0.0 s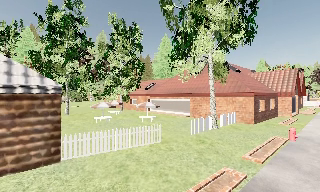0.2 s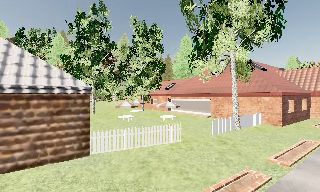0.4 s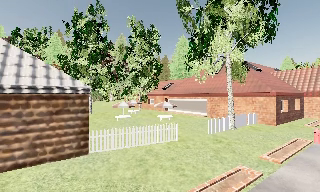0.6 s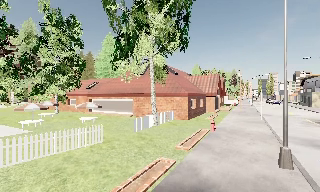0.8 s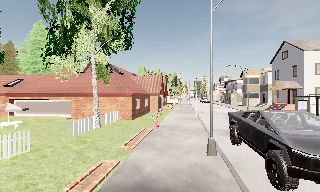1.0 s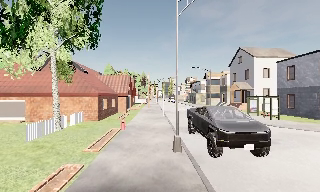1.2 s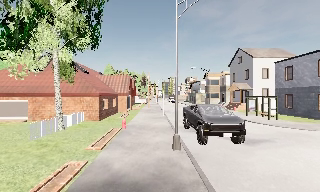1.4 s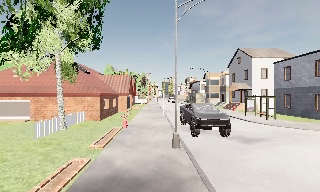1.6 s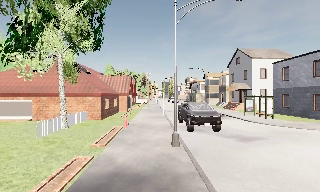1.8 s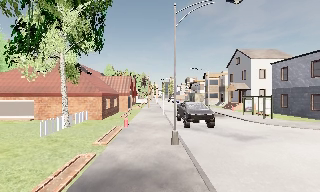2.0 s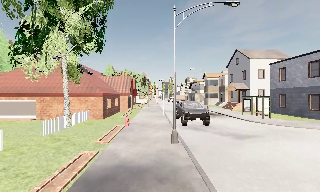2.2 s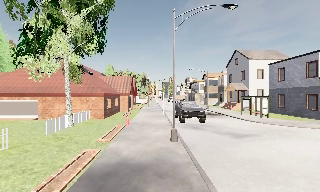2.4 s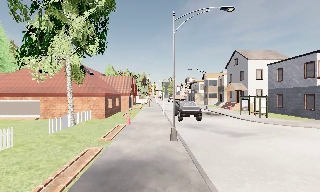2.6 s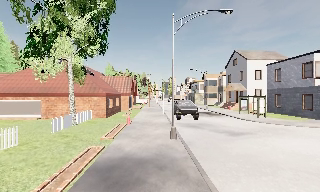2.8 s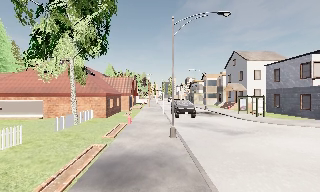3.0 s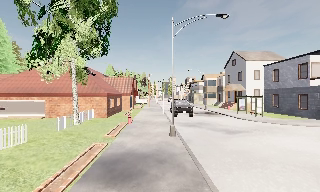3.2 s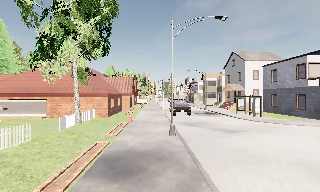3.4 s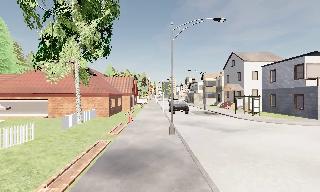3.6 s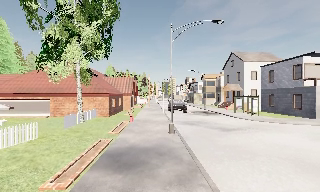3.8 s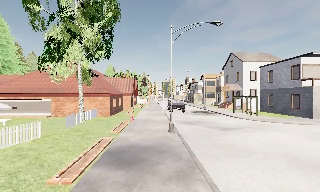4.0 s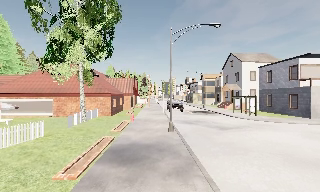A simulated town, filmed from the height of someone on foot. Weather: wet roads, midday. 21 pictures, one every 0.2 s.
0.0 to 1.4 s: The scene slides to the left, as the camera pans about 50 degrees to its right. It travels backward, about 1.5 m.
1.4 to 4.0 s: The camera travels backward, about 3.5 m, so what stands in front gets smaller.
The film runs backward here.
